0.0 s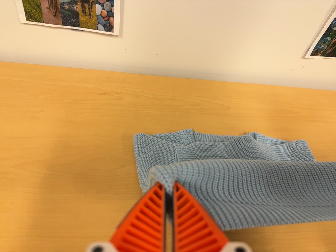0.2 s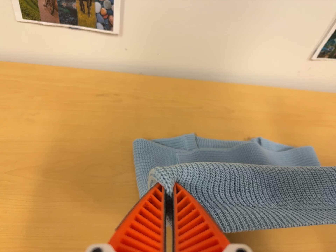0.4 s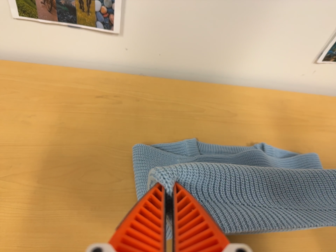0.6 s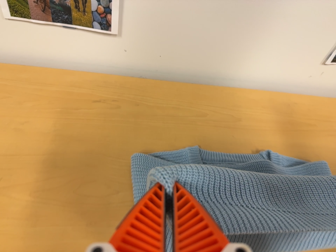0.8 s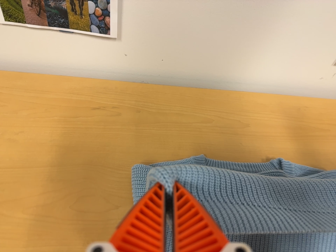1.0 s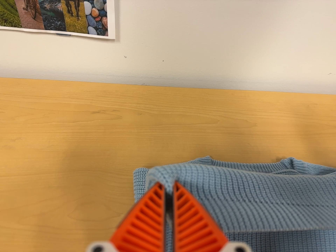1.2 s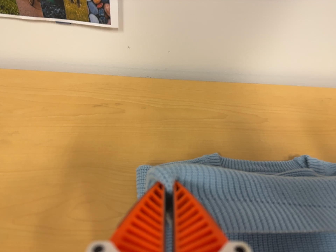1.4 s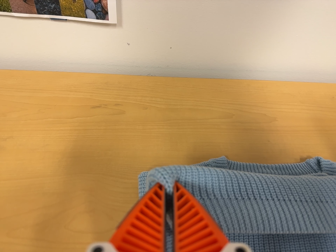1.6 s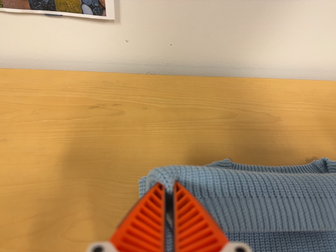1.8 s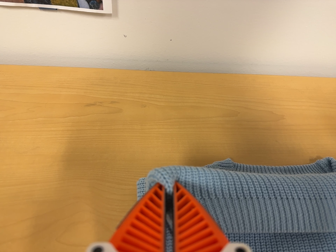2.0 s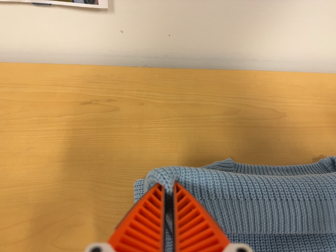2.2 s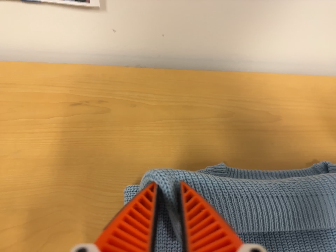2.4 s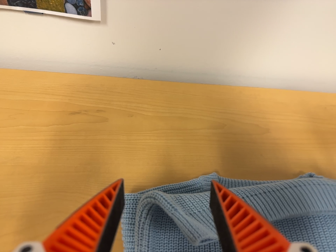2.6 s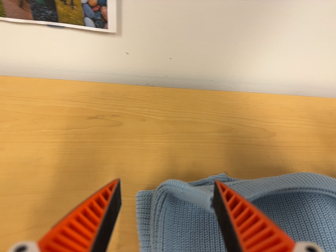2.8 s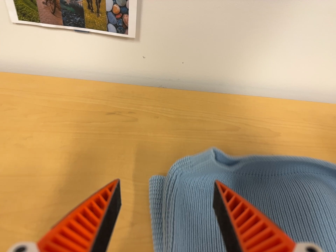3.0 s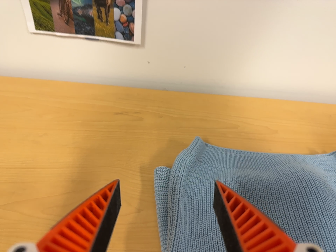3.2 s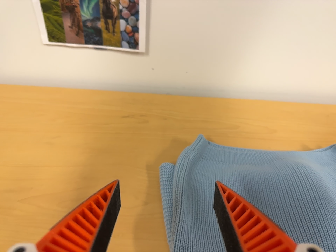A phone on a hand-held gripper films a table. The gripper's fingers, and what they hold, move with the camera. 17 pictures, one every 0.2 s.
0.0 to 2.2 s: The camera travels forward, about 22 cm, so what stands in front looms larger.
2.2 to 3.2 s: The camera travels backward and toward the bottom of its view, about 16 cm, so what stands in front gets smaller. Its aim tips toward the top of its view by about 10 degrees.
The film runs forward here.
